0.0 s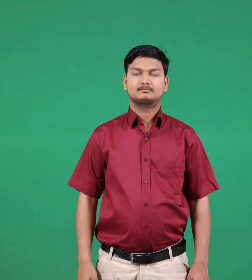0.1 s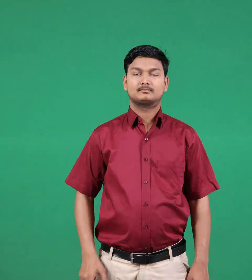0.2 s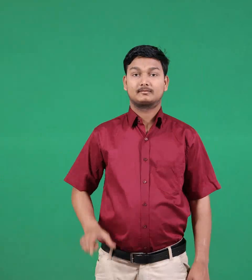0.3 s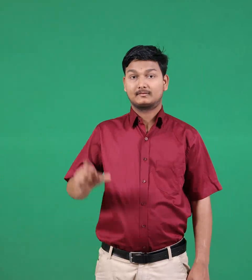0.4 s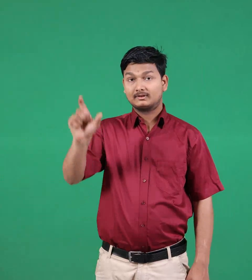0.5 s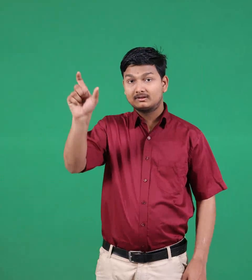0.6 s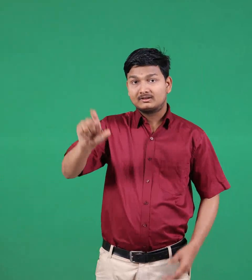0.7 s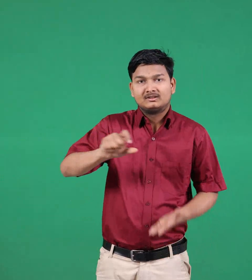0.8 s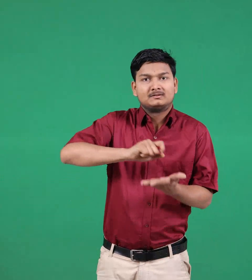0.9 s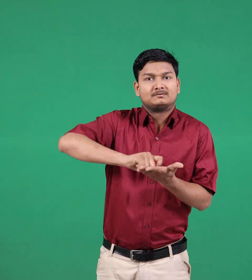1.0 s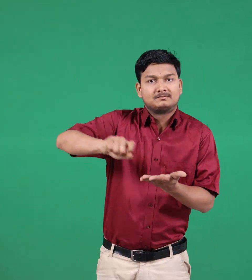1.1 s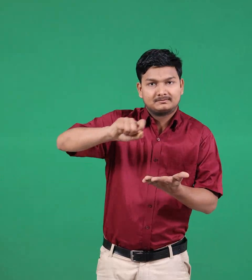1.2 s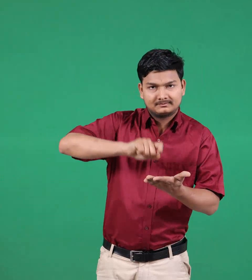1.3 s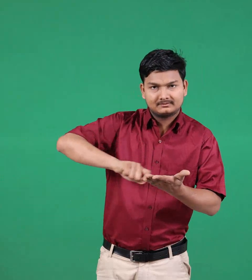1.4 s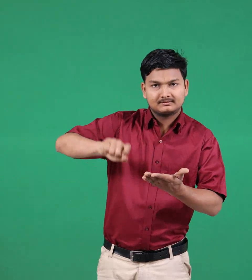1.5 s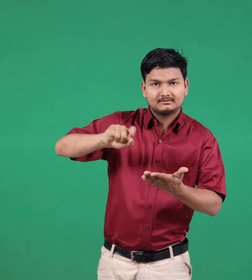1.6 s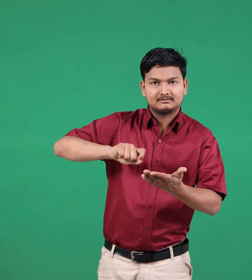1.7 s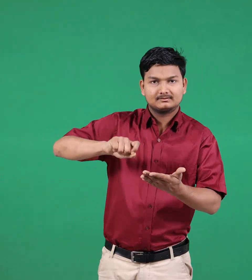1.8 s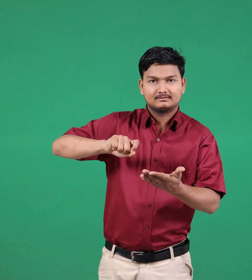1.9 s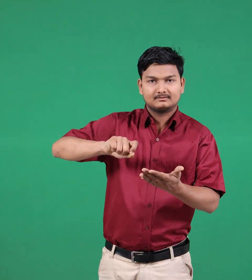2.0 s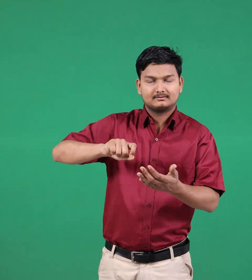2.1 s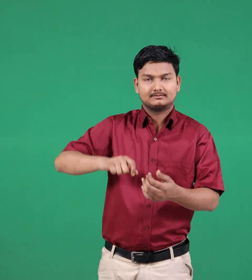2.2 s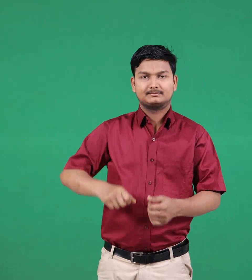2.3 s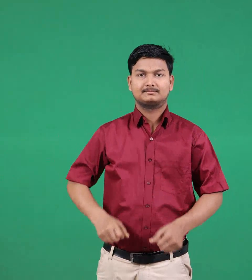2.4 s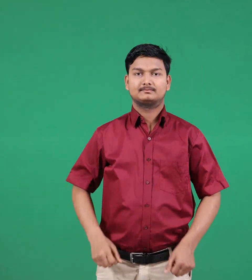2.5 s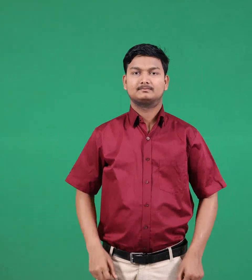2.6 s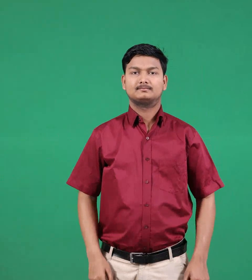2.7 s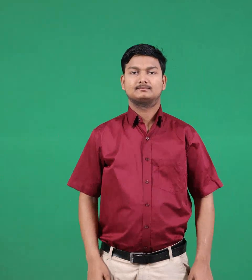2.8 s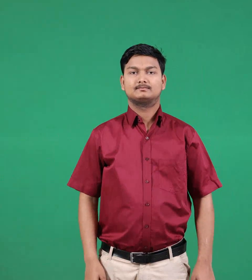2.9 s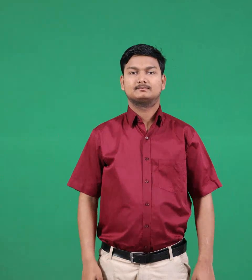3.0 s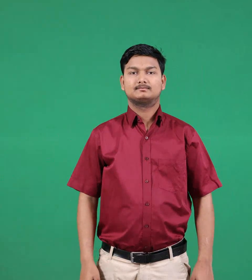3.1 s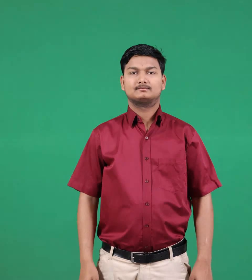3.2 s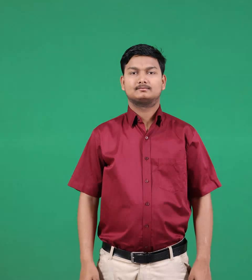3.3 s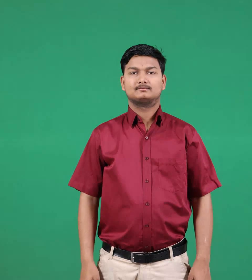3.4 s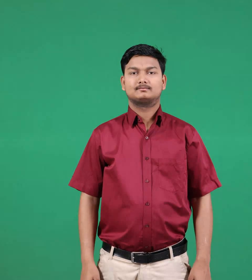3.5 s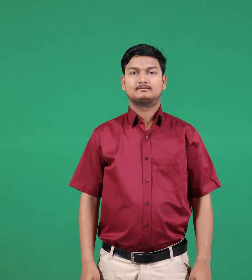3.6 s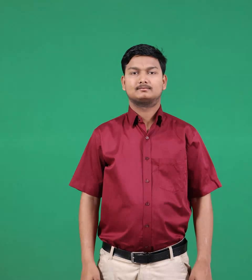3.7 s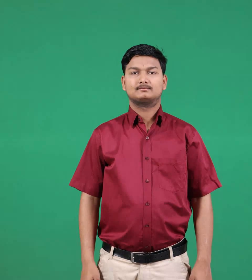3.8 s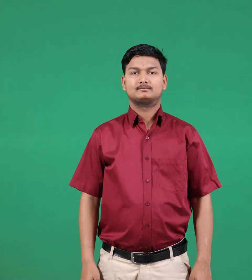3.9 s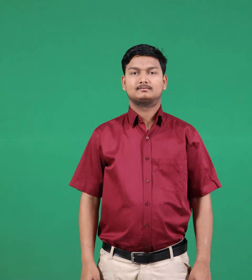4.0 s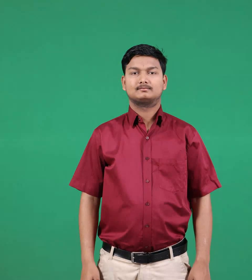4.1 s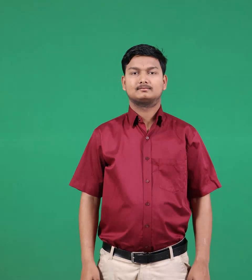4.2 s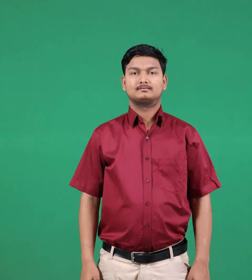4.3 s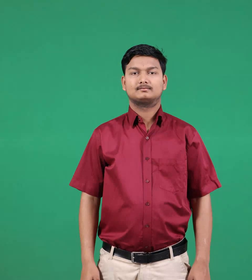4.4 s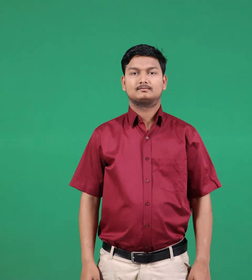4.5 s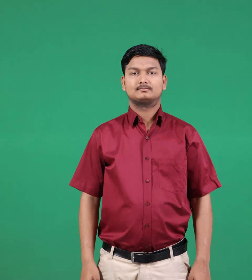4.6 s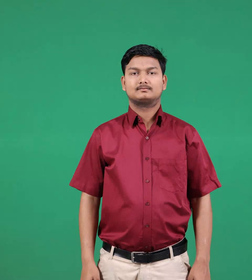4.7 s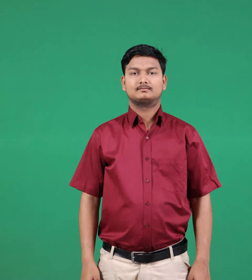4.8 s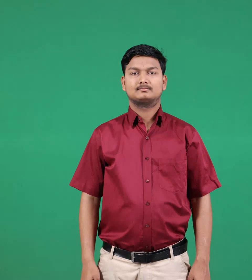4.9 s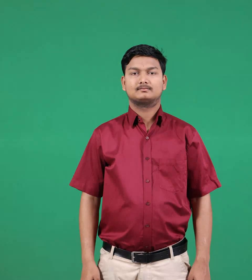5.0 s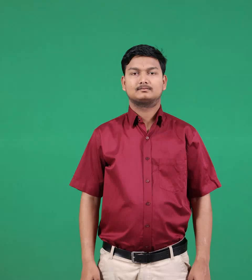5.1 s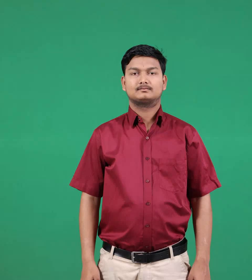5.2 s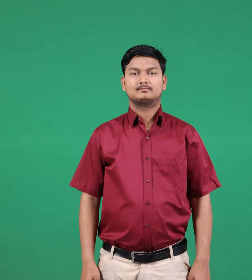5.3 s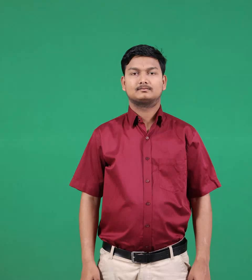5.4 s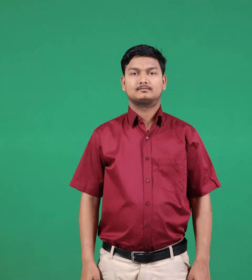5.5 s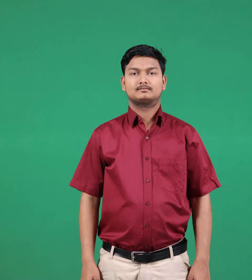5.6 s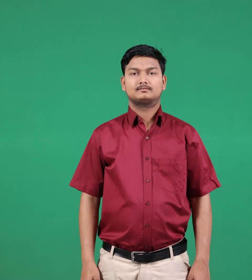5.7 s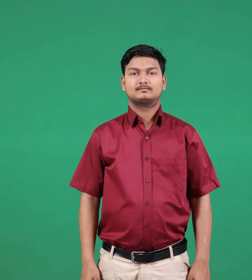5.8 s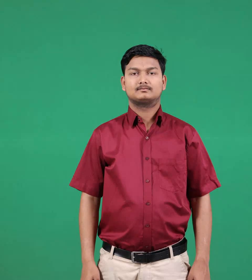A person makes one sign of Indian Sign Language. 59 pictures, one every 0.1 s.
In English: writer
